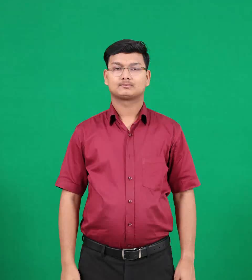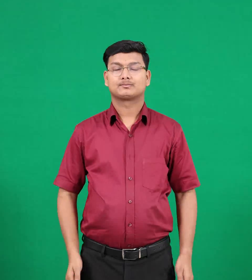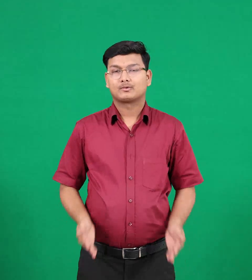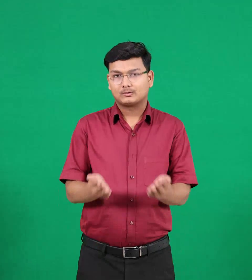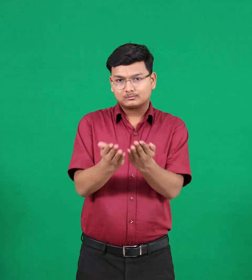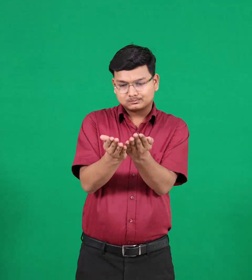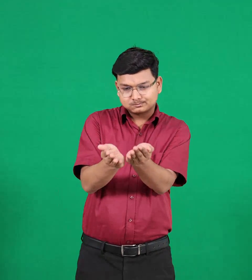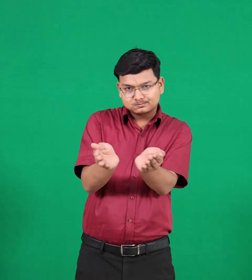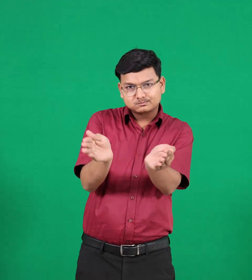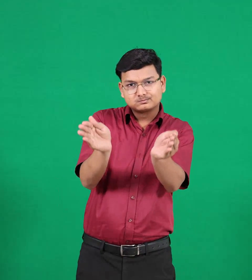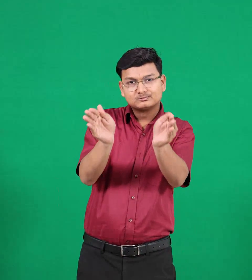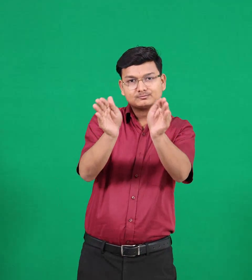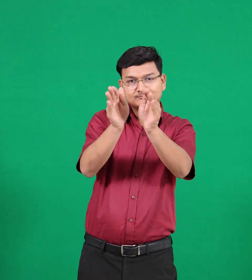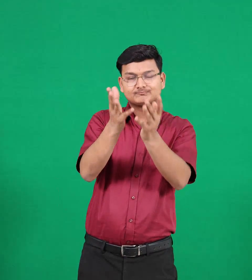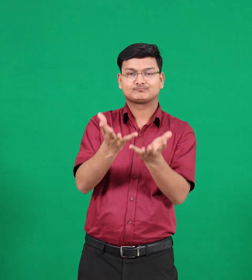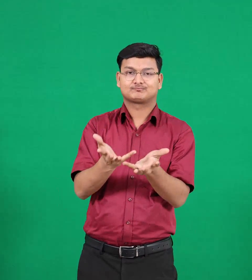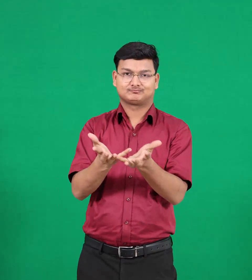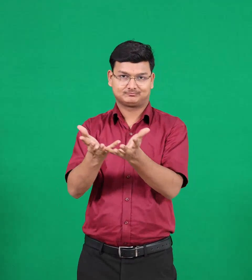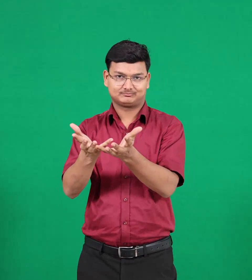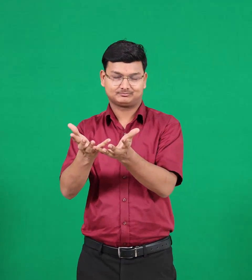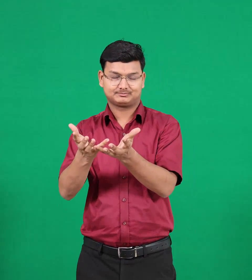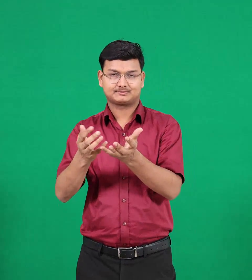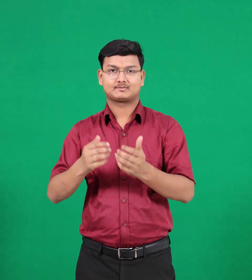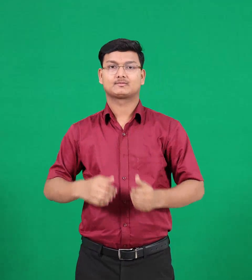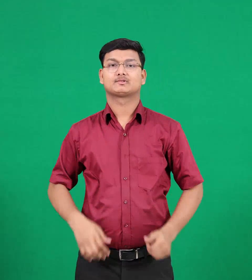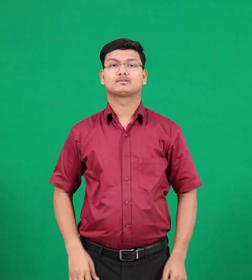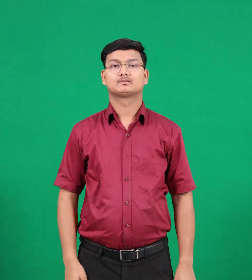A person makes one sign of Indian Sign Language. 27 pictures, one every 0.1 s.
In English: container
